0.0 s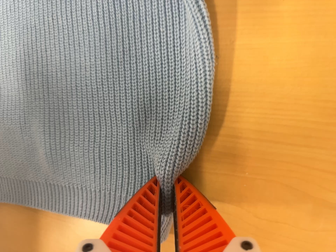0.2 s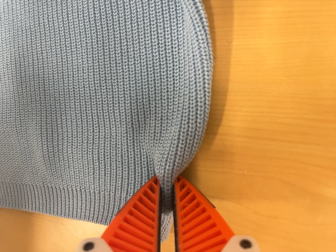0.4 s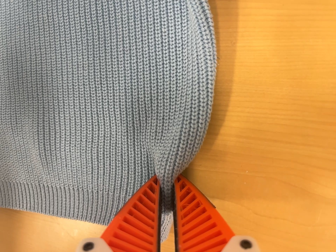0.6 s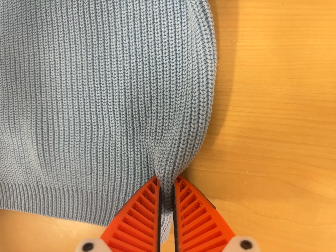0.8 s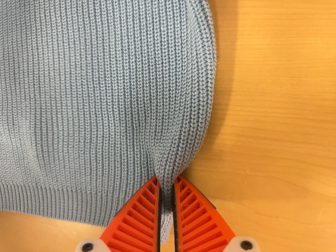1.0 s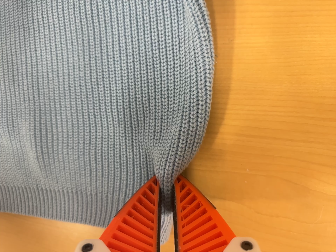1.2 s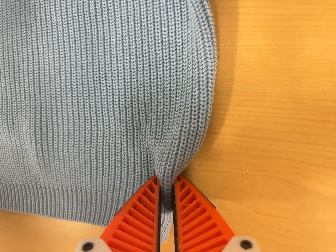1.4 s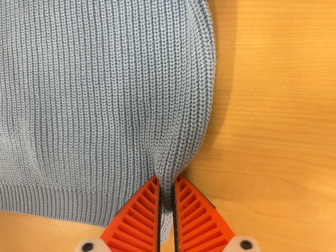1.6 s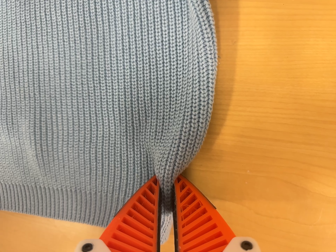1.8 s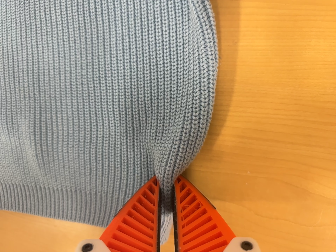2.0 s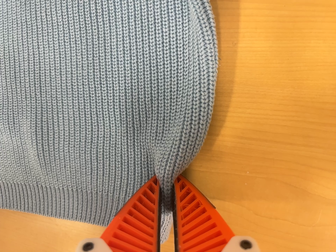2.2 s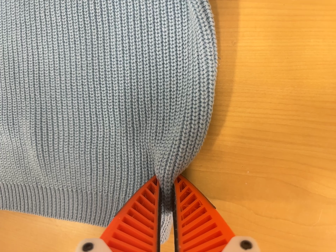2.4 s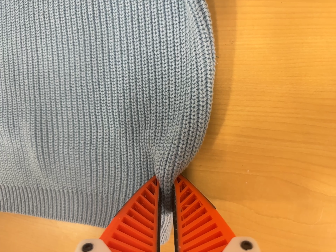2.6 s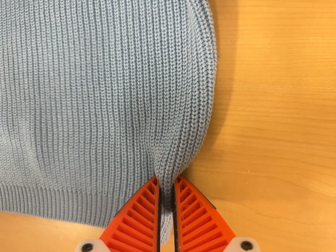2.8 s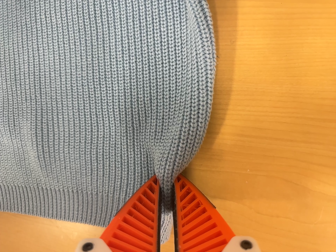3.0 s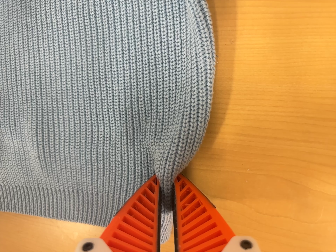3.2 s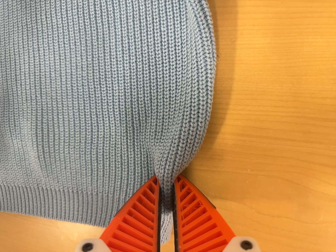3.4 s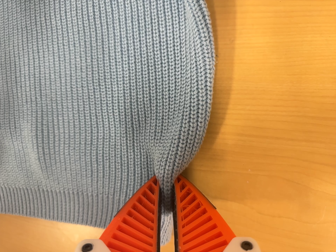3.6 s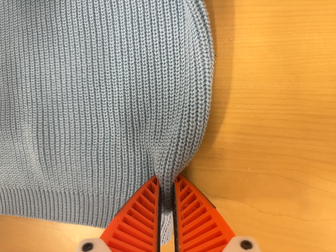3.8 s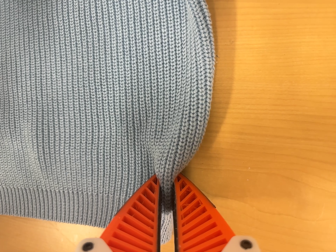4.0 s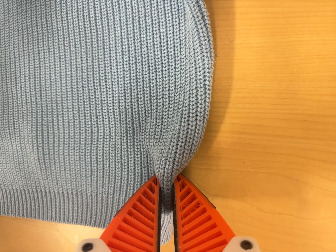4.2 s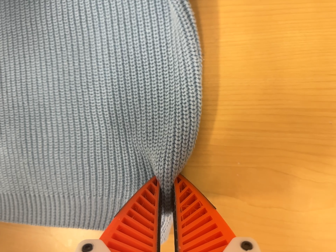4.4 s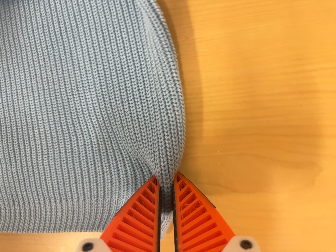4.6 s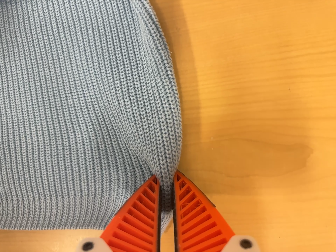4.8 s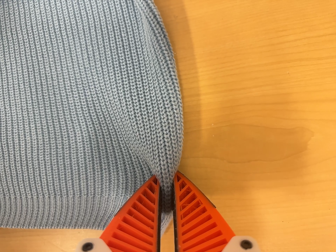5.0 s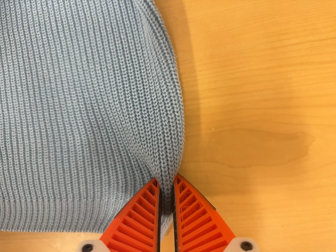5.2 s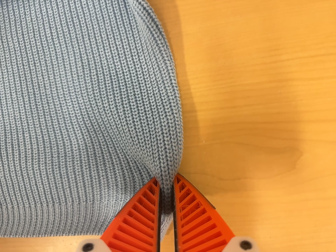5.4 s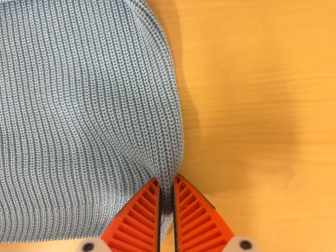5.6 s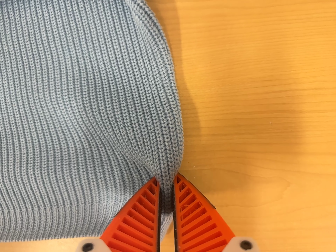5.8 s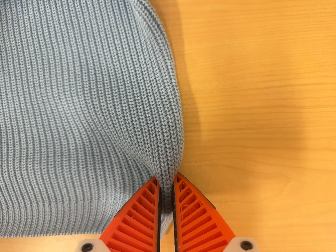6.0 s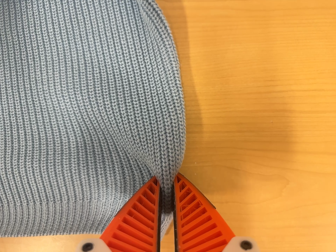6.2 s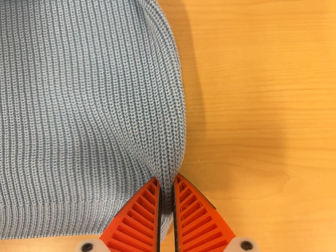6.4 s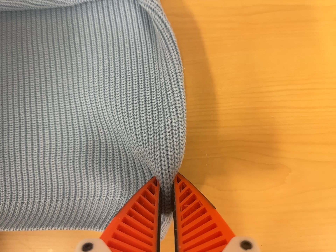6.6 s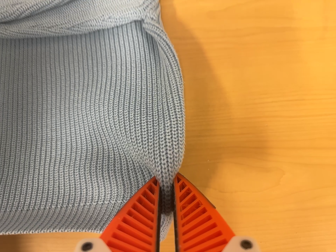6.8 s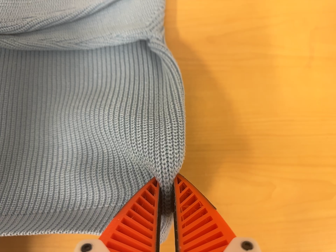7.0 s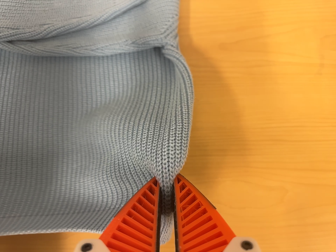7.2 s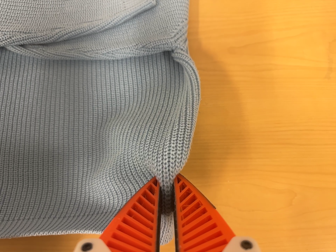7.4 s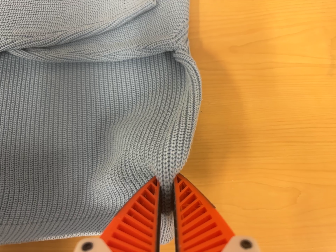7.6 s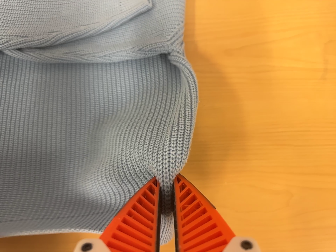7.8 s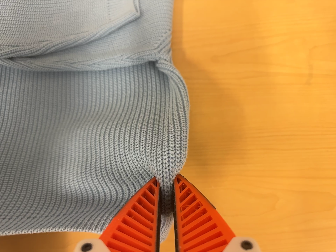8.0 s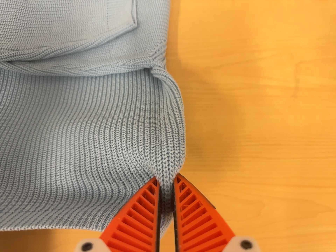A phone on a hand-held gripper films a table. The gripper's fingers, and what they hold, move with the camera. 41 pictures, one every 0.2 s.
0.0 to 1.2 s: The camera shifts only a little, or ends up much as it began.
1.2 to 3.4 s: The camera keeps its place and its aim.
3.4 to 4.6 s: The camera travels toward the bottom of its view, about 5 cm. It rolls about its line of sight by about 10 degrees, and the scene rotates counterclockwise.
4.6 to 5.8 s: The camera shifts only a little, or ends up much as it began.
5.8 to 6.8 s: The camera travels backward and to its left, about 9 cm, so what stands in front gets smaller. Its aim tips toward the top of its view by about 15 degrees, and the scene shifts downward.
6.8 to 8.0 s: The camera shifts only a little, or ends up much as it began.
The film runs forward here.
